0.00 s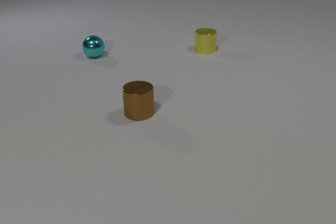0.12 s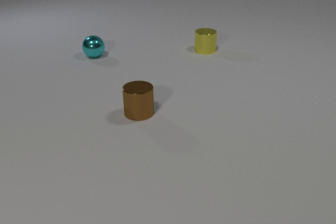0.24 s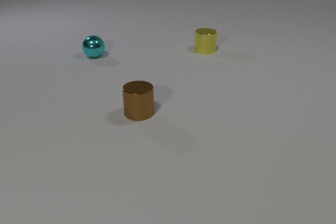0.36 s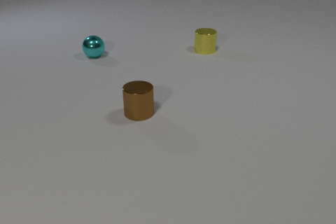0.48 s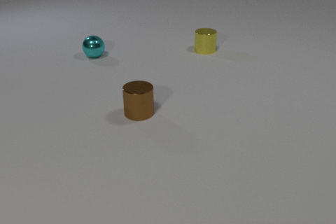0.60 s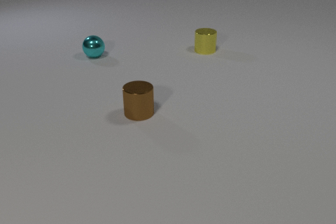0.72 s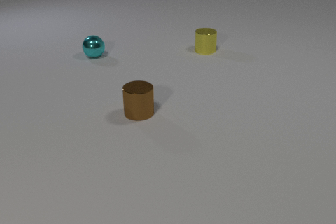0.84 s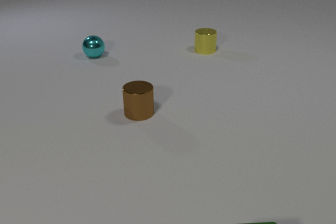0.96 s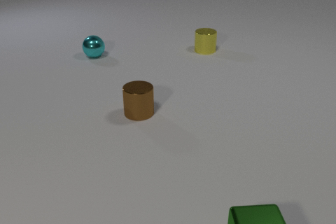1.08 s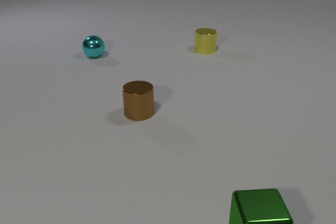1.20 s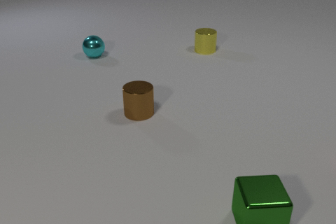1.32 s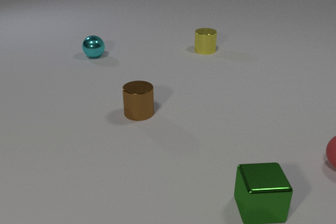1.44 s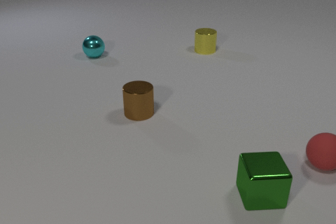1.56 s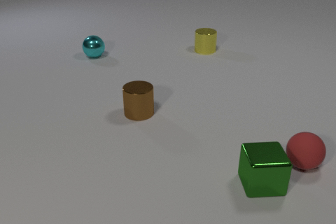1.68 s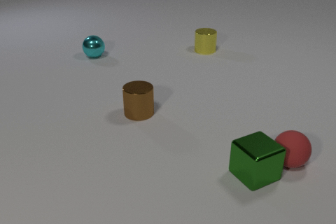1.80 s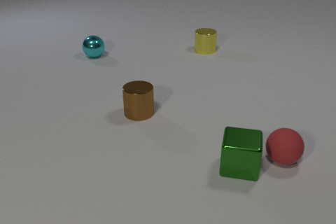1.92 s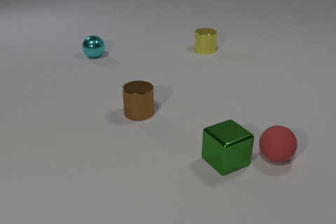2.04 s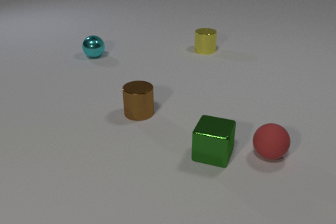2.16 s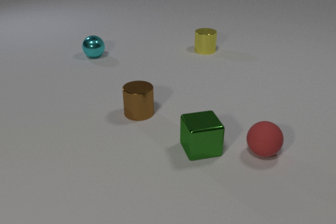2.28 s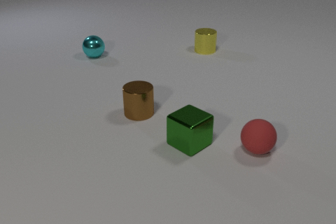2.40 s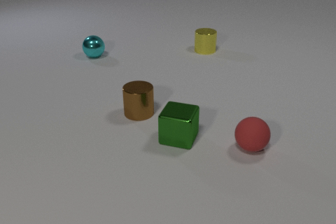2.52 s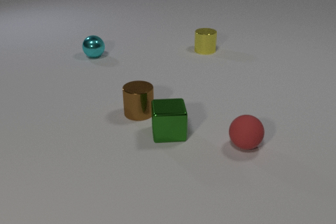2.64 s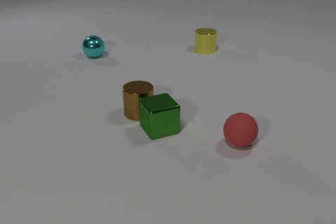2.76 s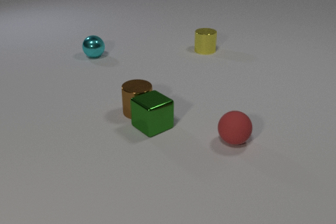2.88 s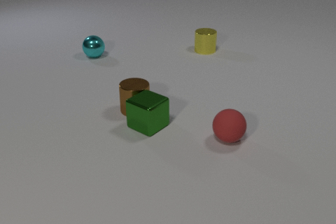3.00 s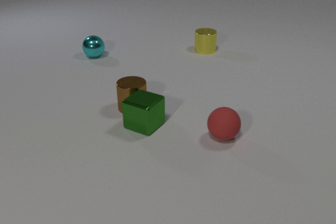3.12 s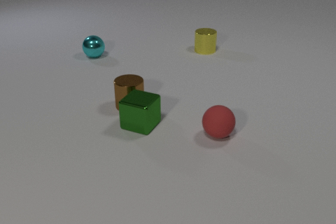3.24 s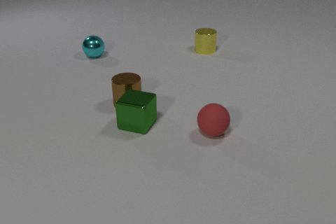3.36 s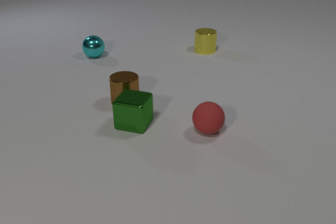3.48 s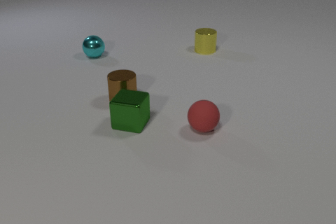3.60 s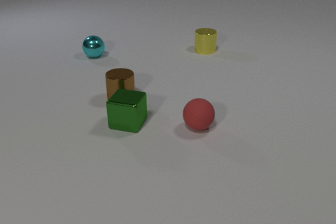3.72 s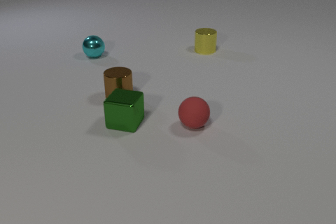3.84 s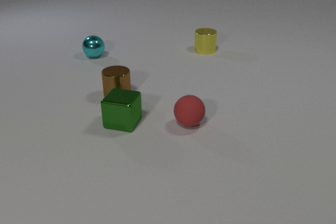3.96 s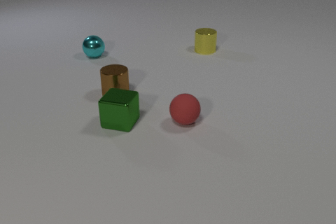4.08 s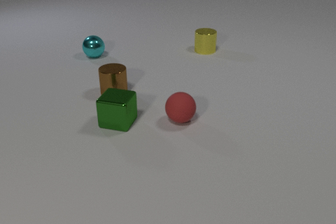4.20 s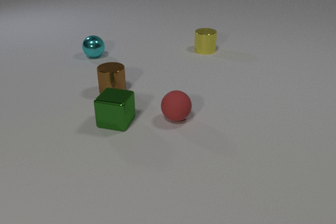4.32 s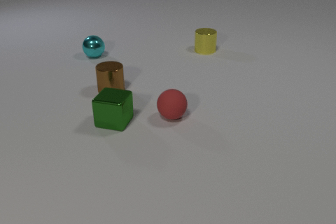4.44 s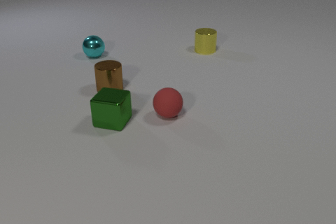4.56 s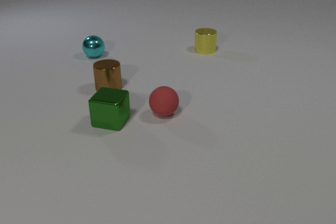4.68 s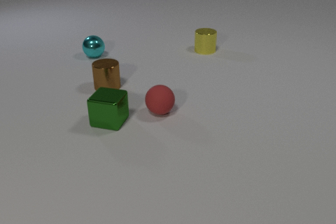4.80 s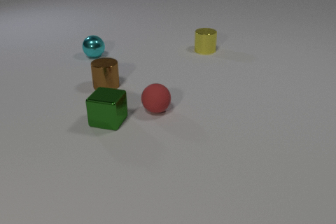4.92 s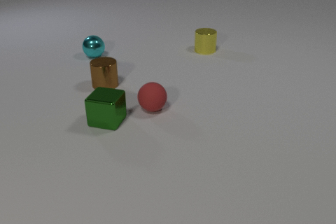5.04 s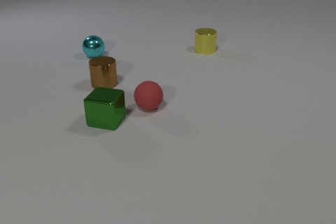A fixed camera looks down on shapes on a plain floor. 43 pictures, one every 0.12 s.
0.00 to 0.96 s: The green metal cube comes in at the bottom edge, slides away from the camera.
0.96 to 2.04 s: The green metal cube slides away from the camera. The red rubber sphere comes in at the right edge, rolls to the left. The green metal cube and the red rubber sphere collide.
2.04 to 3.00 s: The green metal cube slides to the left and away from the camera. The red rubber sphere rolls to the left and away from the camera. The brown metal cylinder slides away from the camera and to the left. The green metal cube and the brown metal cylinder collide.
3.00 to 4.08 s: The green metal cube slides to the left. The red rubber sphere rolls to the left and away from the camera. The brown metal cylinder slides away from the camera and to the left.
4.08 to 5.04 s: The green metal cube slides to the left. The red rubber sphere rolls to the left and away from the camera. The brown metal cylinder slides away from the camera and to the left.
What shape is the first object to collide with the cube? sphere.
What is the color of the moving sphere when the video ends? red.
What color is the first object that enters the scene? green.
